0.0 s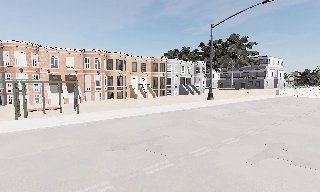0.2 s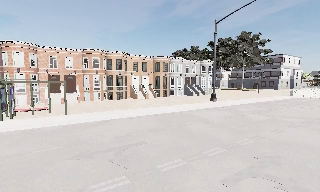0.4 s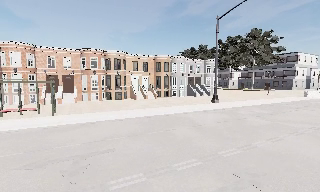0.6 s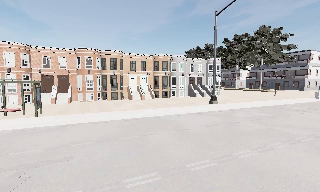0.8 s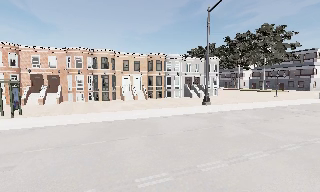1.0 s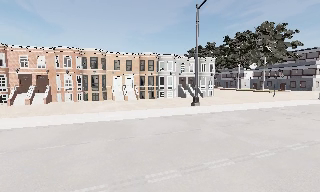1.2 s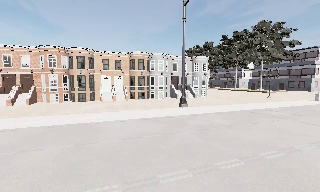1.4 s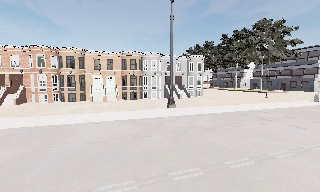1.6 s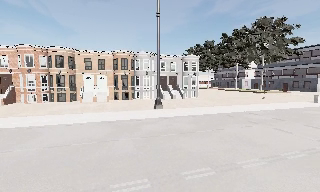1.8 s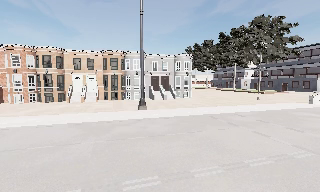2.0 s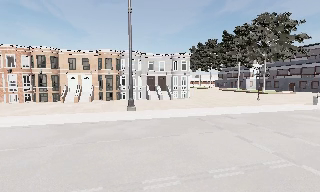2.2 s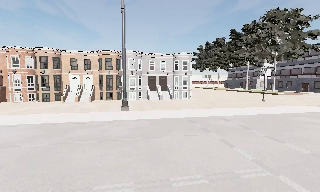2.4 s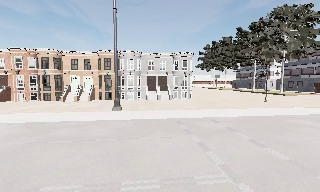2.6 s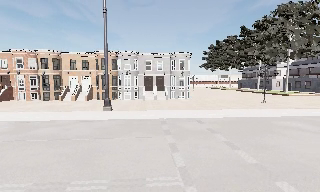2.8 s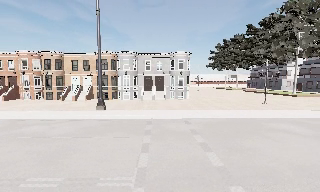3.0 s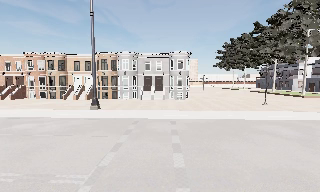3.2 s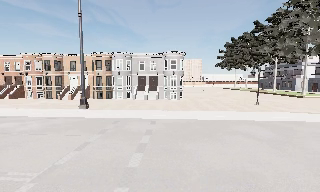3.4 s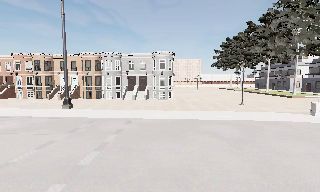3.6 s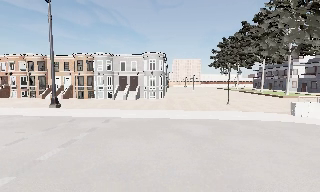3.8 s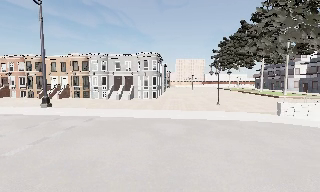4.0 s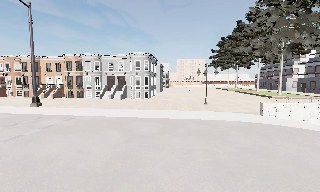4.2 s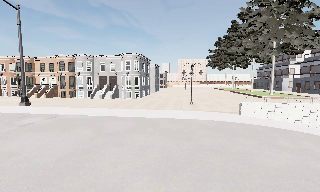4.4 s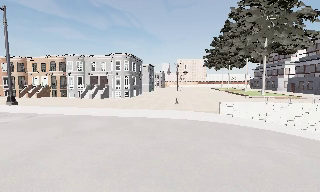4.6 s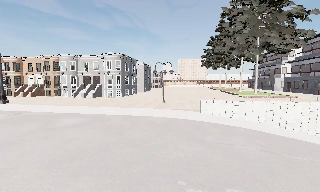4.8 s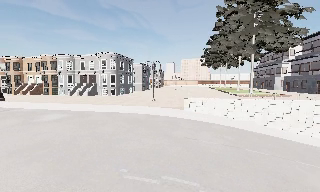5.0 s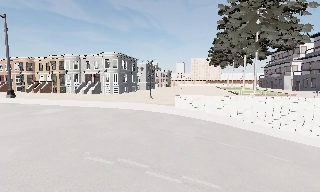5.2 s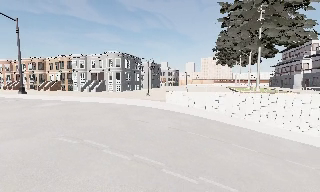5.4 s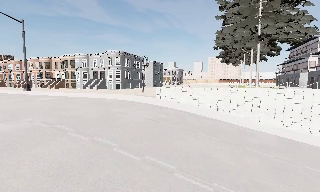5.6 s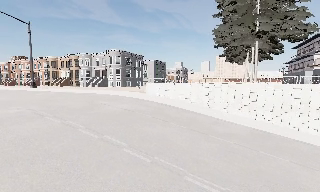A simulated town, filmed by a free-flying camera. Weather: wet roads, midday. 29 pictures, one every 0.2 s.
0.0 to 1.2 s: The camera pans to its left, which is counterclockwise from overhead, by about 15 degrees. It travels to its right and forward, about 11 m, so close, fixed things drift to the left.
1.2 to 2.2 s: The camera travels to its right, about 8 m, so close, fixed things drift to the left.
2.2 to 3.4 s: The camera pans to its left, which is counterclockwise from overhead, by about 15 degrees. It travels to its right, about 10 m, so close, fixed things drift to the left.
3.4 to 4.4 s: The camera travels to its right, about 9 m, so close, fixed things drift to the left.
4.4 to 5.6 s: The camera pans to its left, which is counterclockwise from overhead, by about 15 degrees. It travels to its right, about 11 m, so close, fixed things drift to the left.
The film runs forward here.
